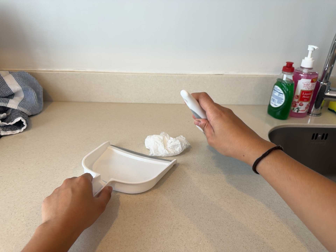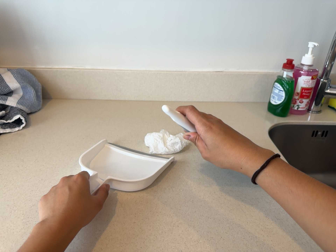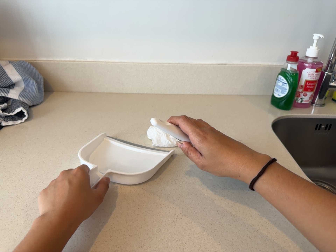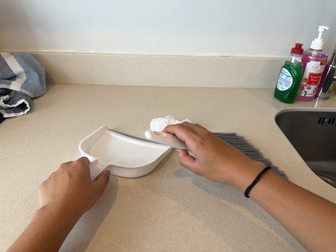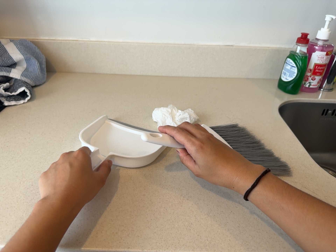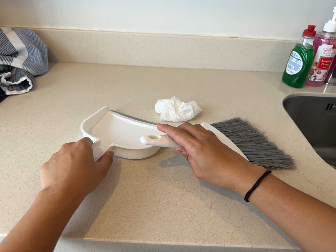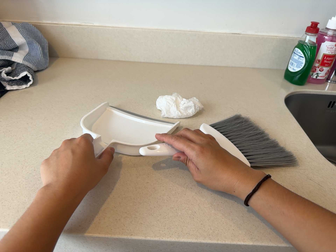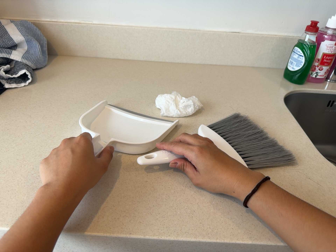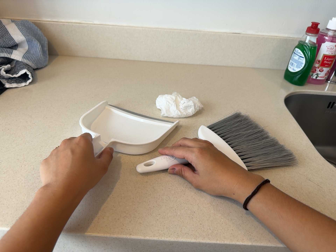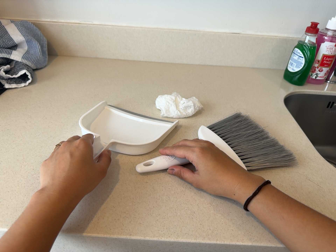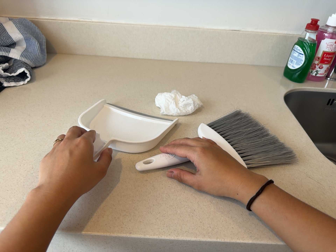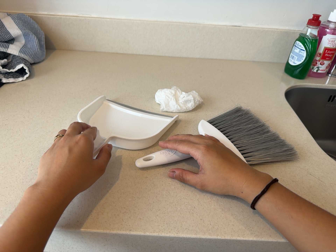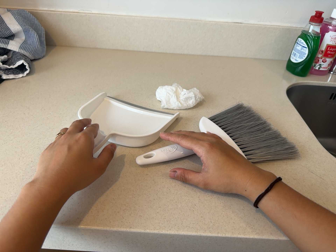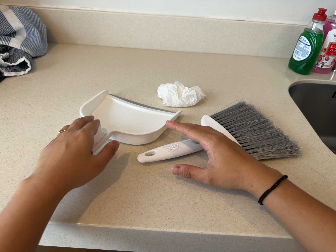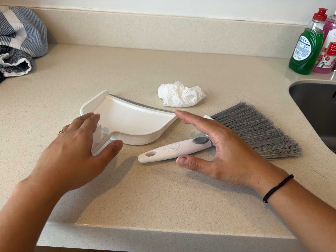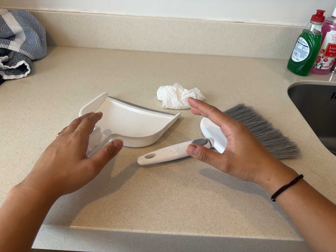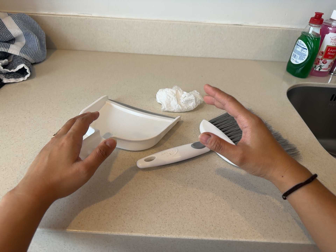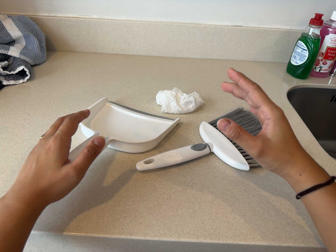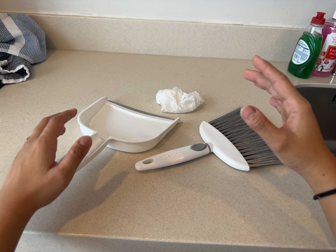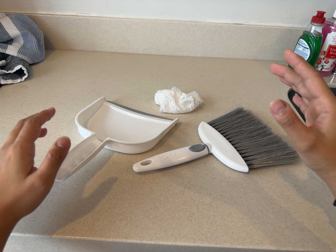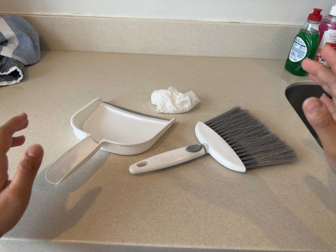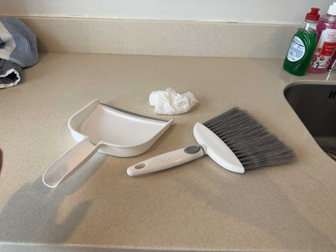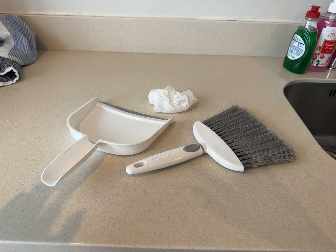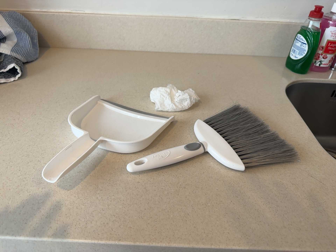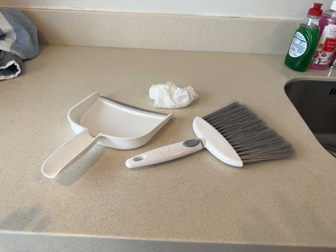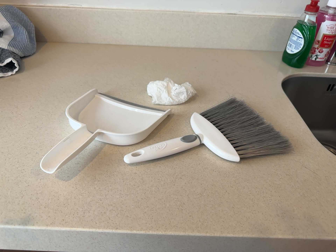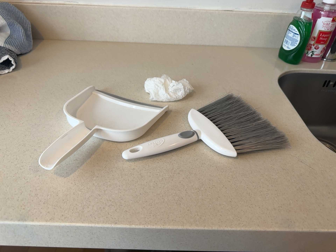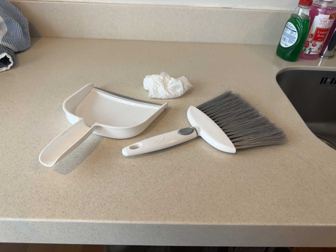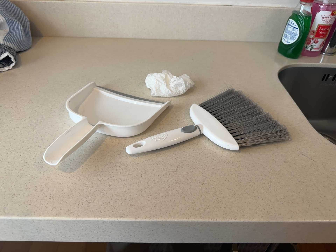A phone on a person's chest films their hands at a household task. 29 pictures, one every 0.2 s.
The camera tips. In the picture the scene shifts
upward.
0.0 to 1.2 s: The camera shifts only a little, or ends up much as it began.
1.2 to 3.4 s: The camera shifts only a little, or ends up much as it began.
3.4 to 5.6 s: The camera shifts only a little, or ends up much as it began.
The film runs backward here.
